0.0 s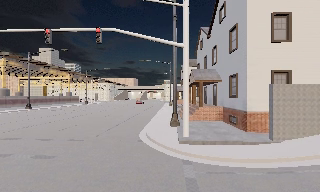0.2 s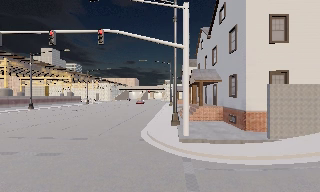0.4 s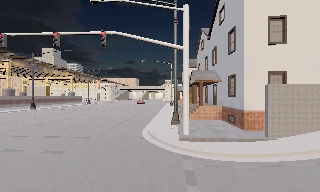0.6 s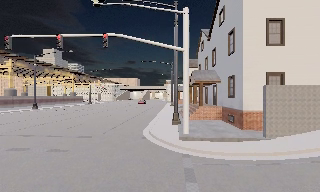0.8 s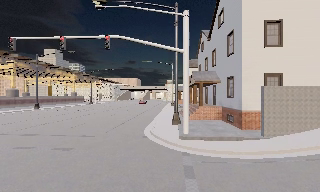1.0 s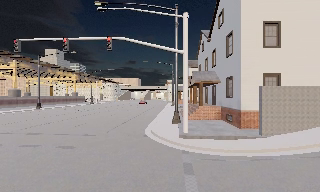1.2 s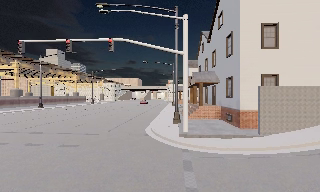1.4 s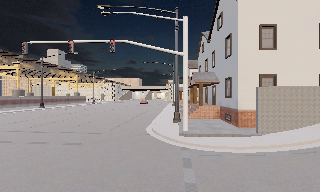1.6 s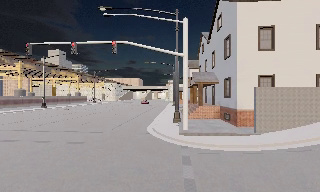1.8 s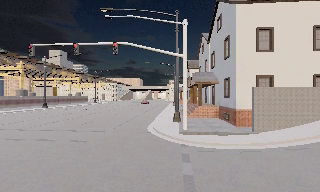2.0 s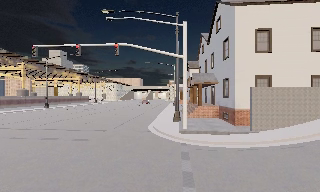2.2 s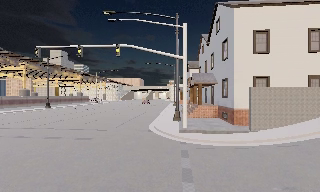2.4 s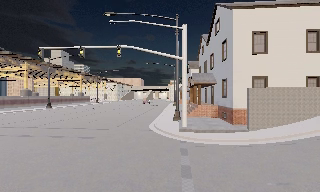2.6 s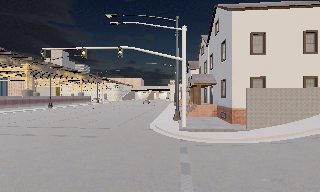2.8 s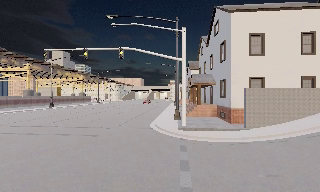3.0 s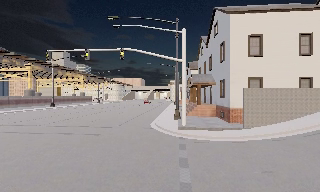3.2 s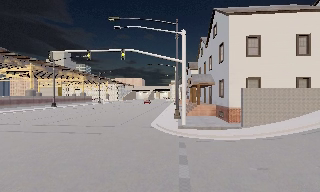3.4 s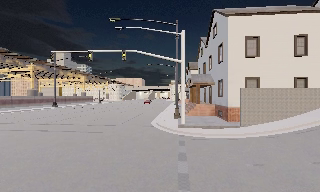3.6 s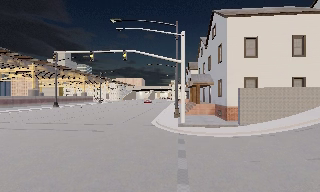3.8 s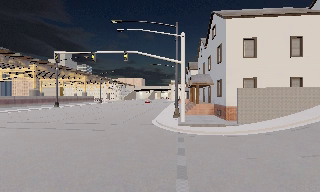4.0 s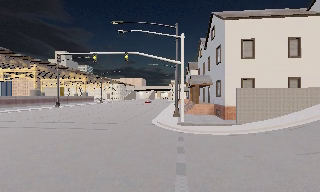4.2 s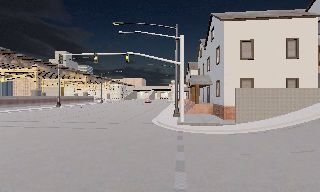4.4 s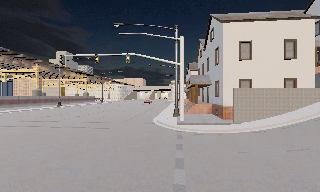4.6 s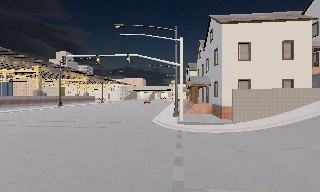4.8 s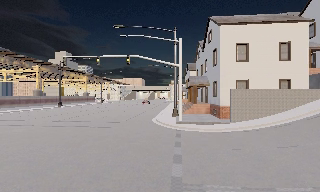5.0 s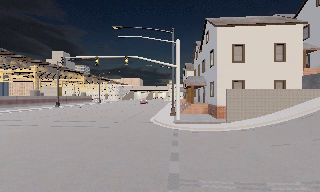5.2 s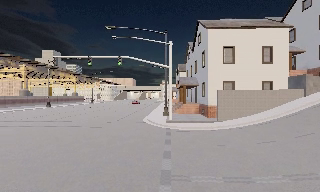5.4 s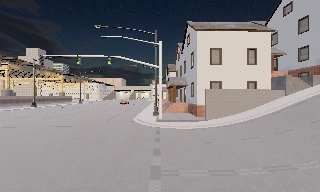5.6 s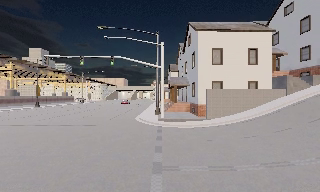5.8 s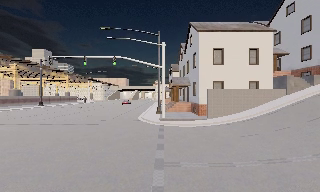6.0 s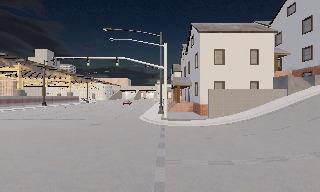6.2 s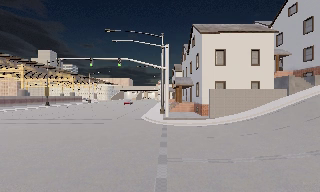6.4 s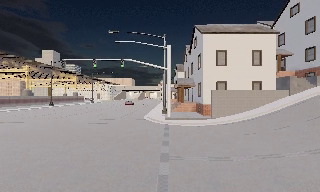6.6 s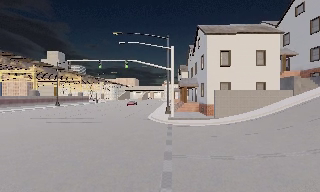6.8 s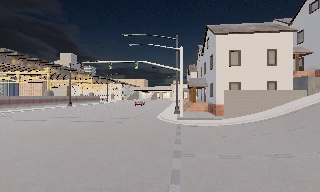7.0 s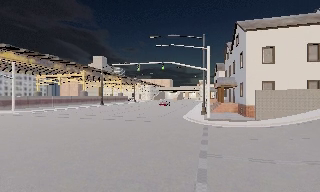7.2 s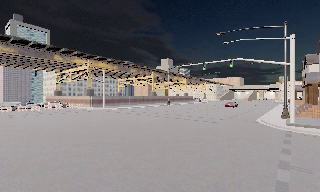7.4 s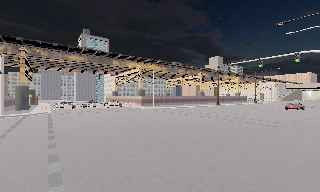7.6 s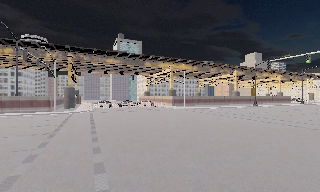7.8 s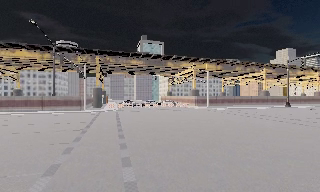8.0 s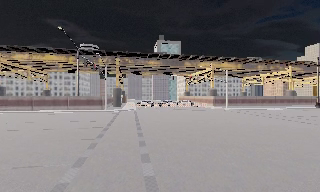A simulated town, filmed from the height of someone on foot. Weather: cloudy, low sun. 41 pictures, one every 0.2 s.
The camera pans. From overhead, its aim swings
counterclockwise.
The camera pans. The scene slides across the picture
to the right.
0.0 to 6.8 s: The camera travels backward, about 9 m, so what stands in front gets smaller.
6.8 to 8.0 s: The camera swings to its left by about 75 degrees, and the scene slides to the right. It travels backward, about 1.5 m.
The film runs backward here.
